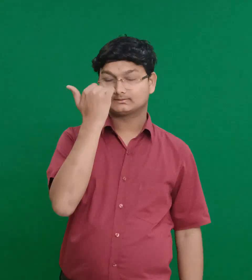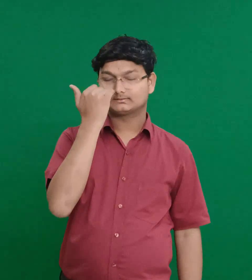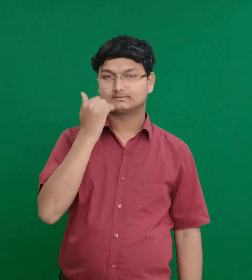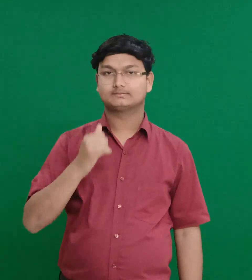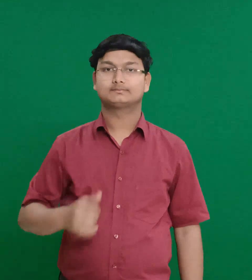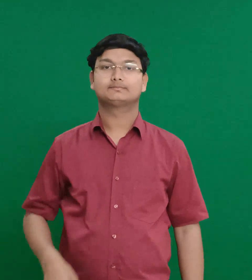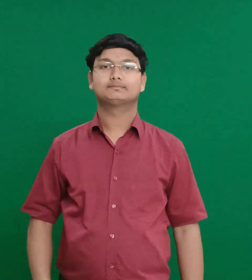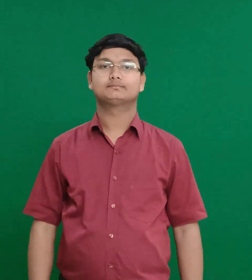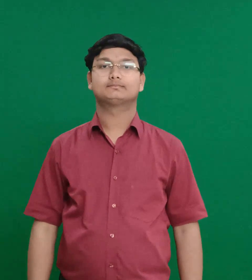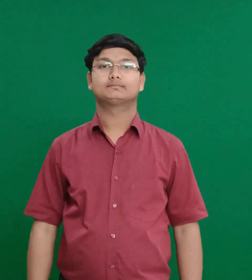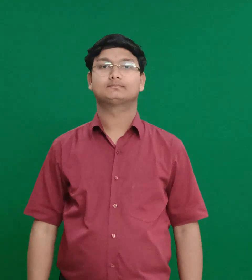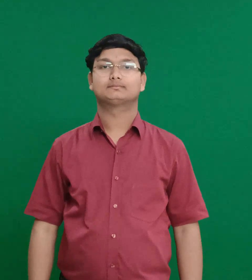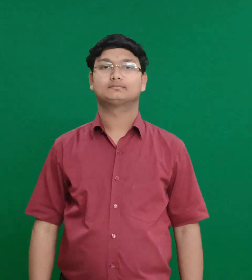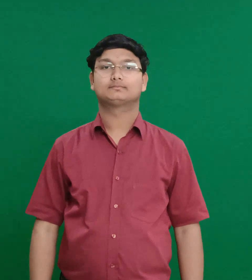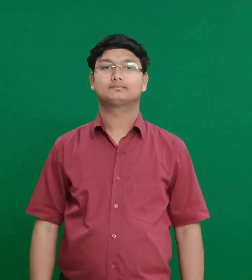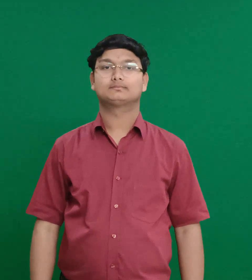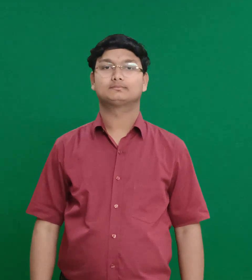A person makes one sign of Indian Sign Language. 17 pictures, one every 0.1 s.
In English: ishbosheth
